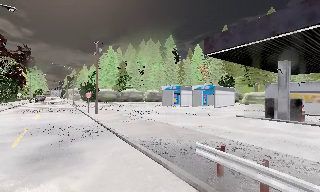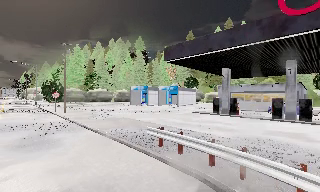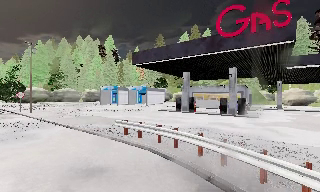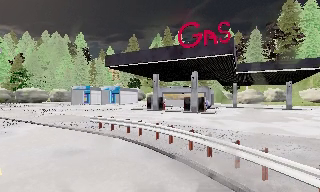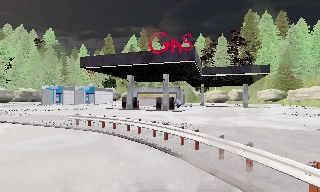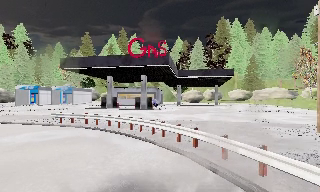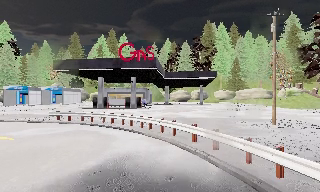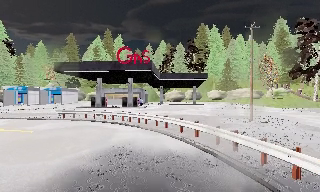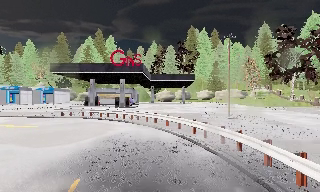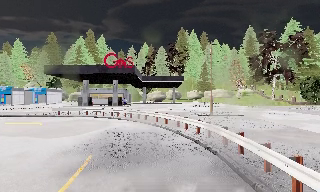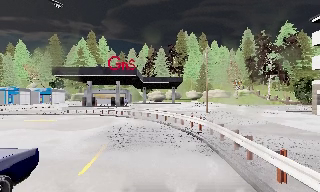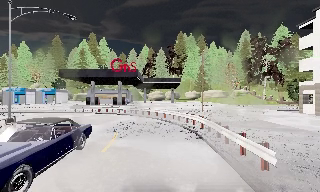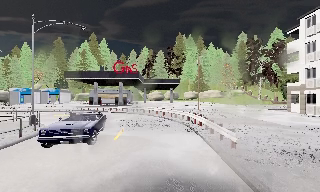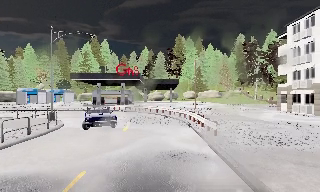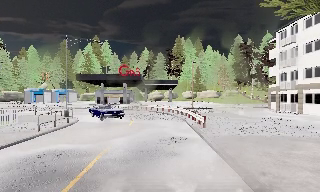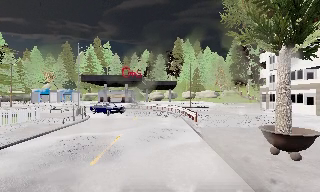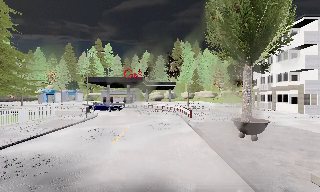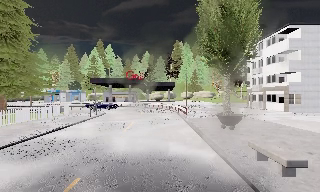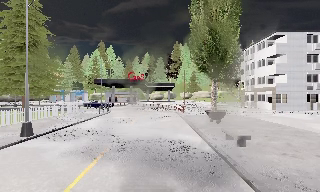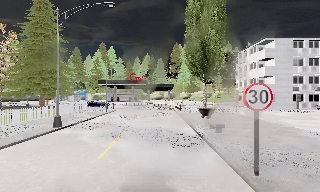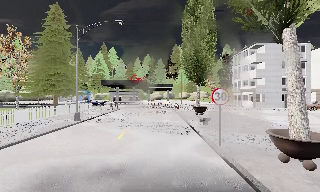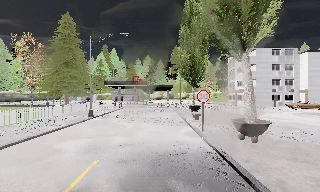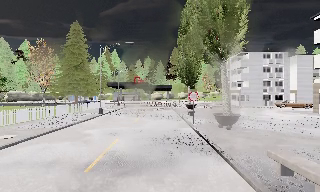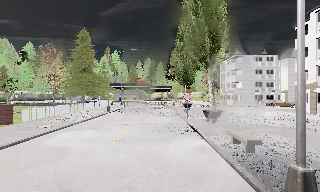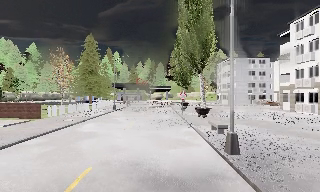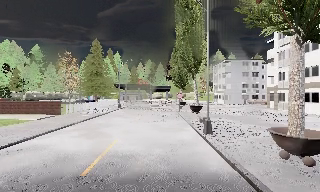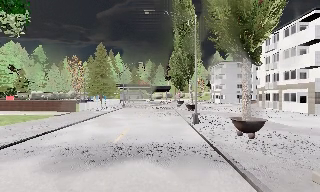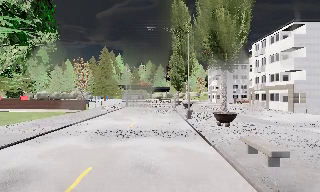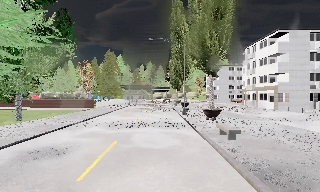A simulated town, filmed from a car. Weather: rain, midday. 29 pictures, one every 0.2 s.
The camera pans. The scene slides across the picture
to the left.
The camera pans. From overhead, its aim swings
clockwise.
0.0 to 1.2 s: The camera swings to its right by about 50 degrees, and the scene slides to the left. It travels backward, about 11 m.
1.2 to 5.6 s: The camera travels backward, about 50 m, so what stands in front gets smaller.
The film runs backward here.
